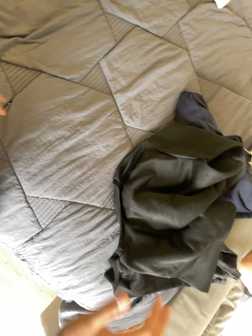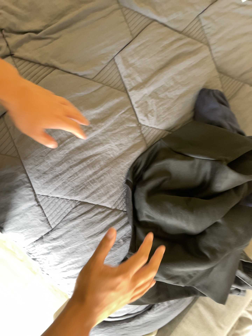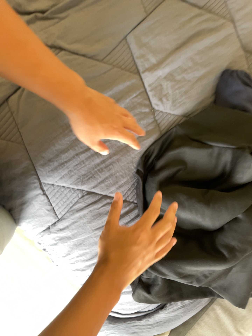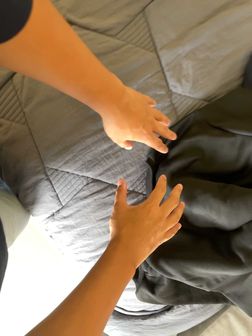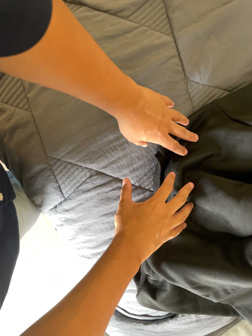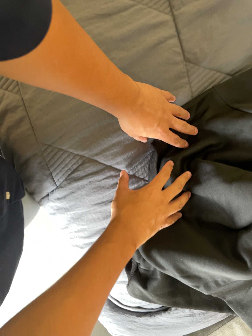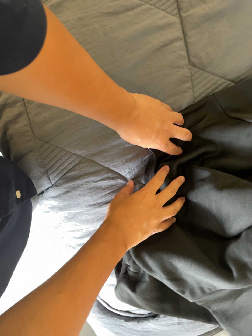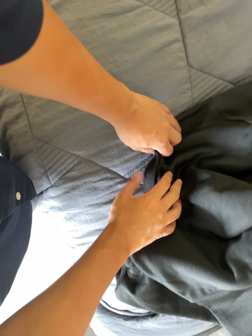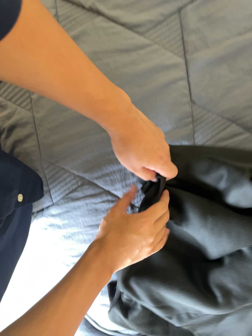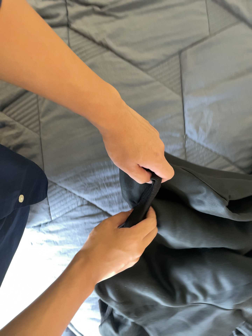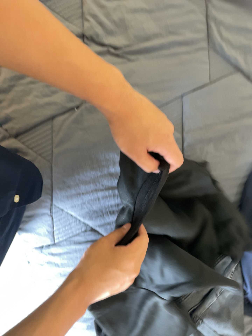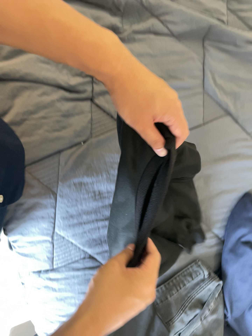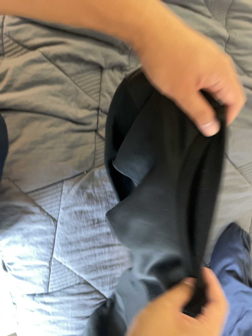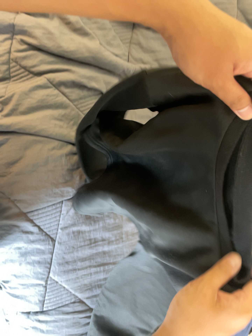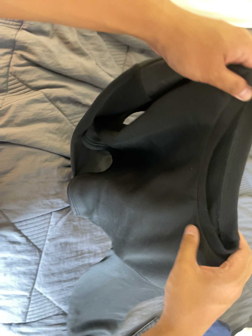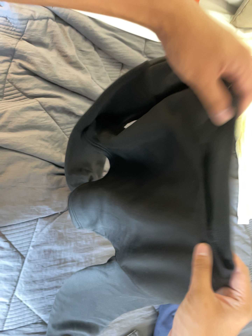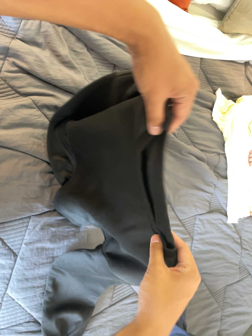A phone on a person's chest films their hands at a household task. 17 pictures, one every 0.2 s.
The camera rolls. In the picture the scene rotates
clockwise.
0.0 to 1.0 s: The camera pans to its left by about 25 degrees. It travels forward and to its right, about 26 cm, so what stands in front looms larger. It rolls about its line of sight by about 10 degrees, and the scene rotates clockwise.
1.0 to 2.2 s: The camera pans to its right by about 20 degrees. It travels toward the top of its view, to its left and backward, about 32 cm, so close, fixed things drift downward. It rolls about its line of sight by about 20 degrees, and the scene rotates clockwise.
2.2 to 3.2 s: The camera pans to its right by about 15 degrees. It travels backward, to its left and toward the top of its view, about 18 cm, so what stands in front gets smaller. Its aim tips toward the top of its view by about 10 degrees, and the scene shifts downward. It rolls about its line of sight by about 10 degrees, and the scene rotates clockwise.
The film runs forward here.
